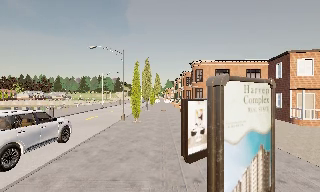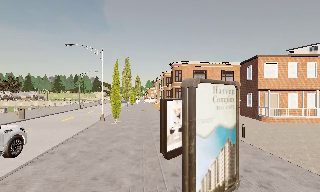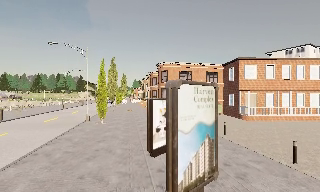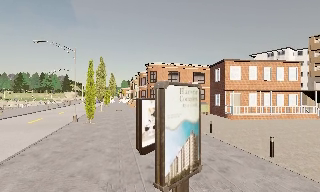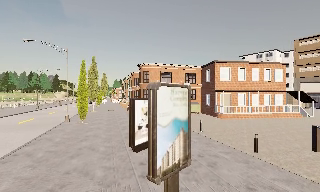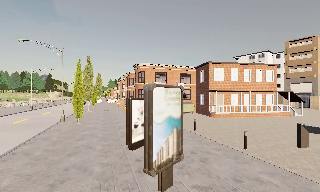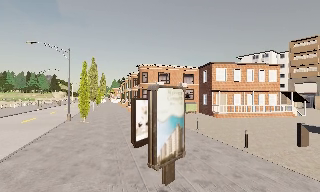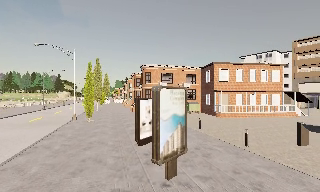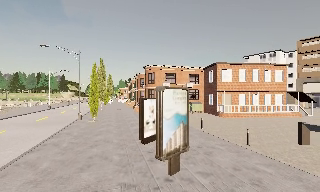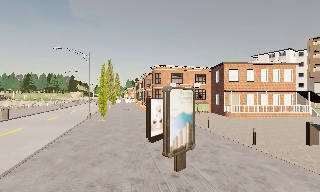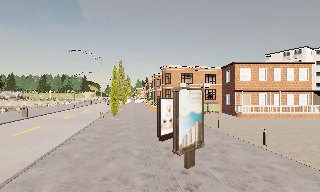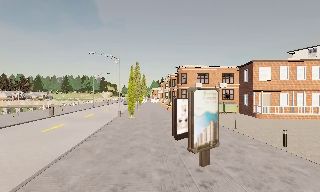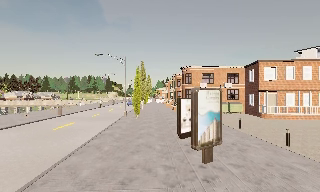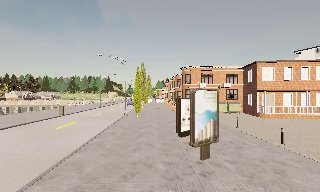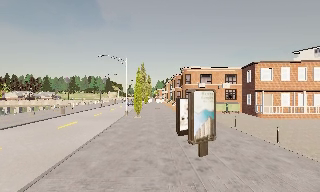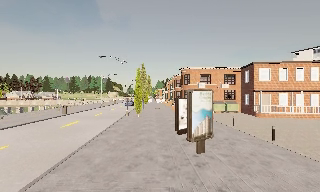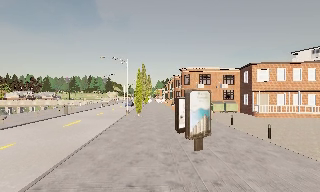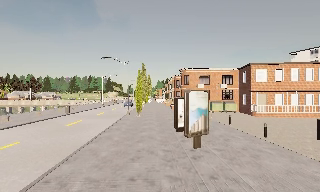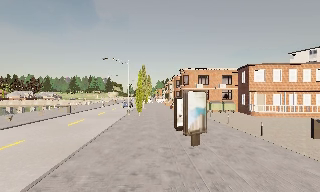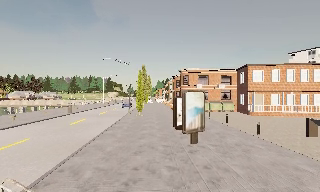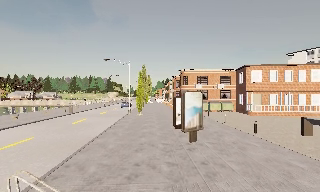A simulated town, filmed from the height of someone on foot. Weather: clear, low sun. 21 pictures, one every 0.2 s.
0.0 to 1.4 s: The scene slides to the left, as the camera pans about 20 degrees to its right. It travels backward, about 2 m, so what stands in front gets smaller.
1.4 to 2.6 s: The camera swings to its left by about 15 degrees, and the scene slides to the right. It travels backward, about 1.5 m, so what stands in front gets smaller.
2.6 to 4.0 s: The camera travels backward, about 2.5 m, so what stands in front gets smaller.
The film runs backward here.
